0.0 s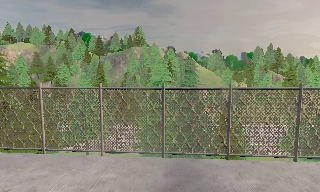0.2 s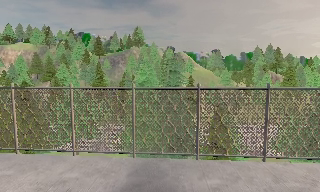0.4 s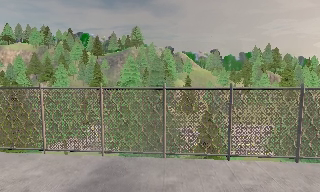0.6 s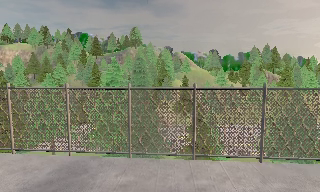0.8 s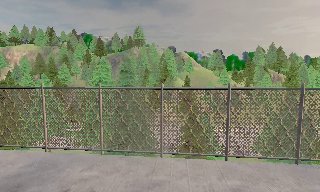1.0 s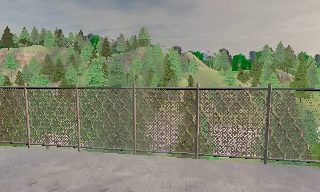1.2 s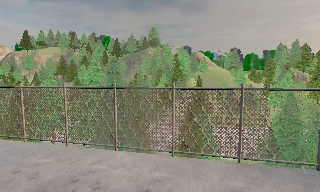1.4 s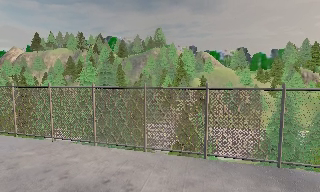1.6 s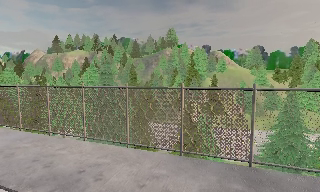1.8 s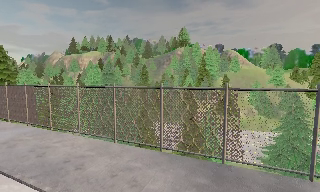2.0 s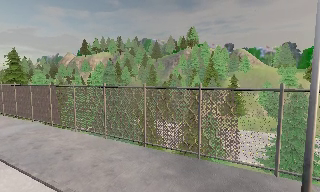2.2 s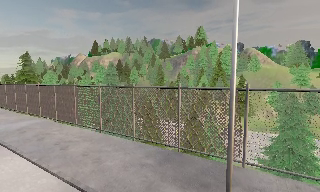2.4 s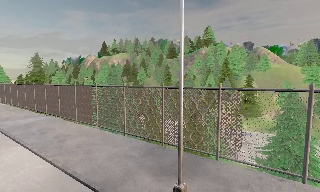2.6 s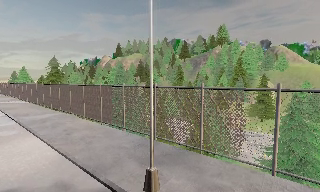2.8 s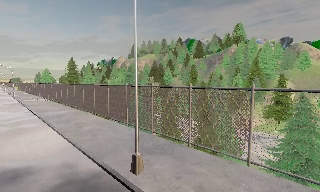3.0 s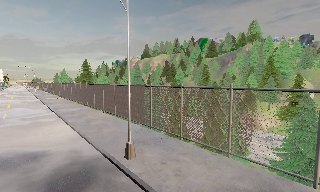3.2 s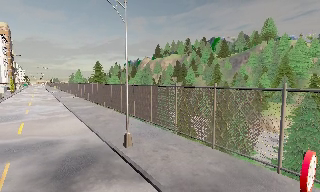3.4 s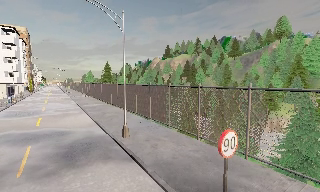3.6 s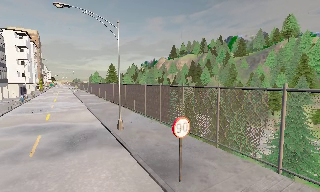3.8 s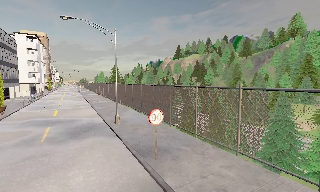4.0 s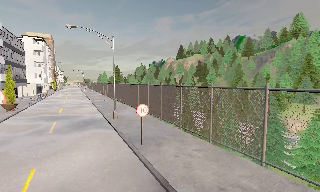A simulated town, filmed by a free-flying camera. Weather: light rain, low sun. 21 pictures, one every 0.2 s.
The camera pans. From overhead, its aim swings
counterclockwise.
0.0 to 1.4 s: The camera pans to its left, which is counterclockwise from overhead, by about 10 degrees. It travels to its right, about 10 m, so close, fixed things drift to the left.
1.4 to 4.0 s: The camera pans to its left, which is counterclockwise from overhead, by about 45 degrees. It travels to its right and backward, about 20 m.
The film runs backward here.
